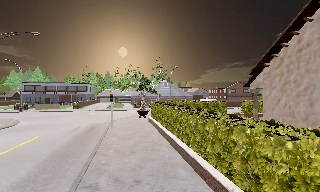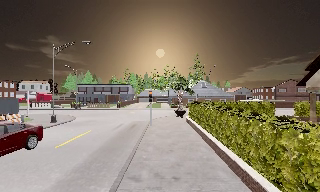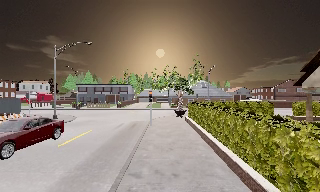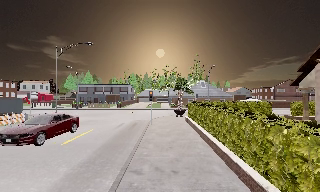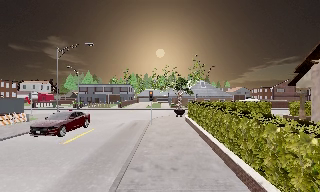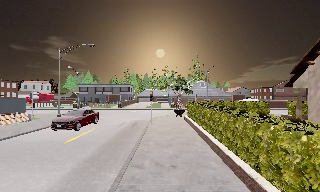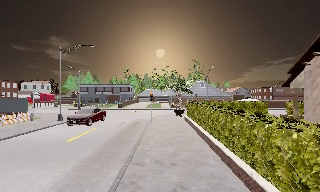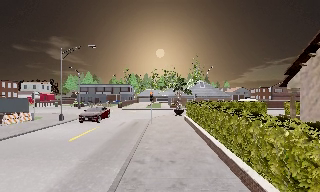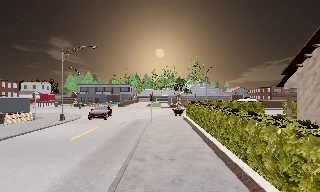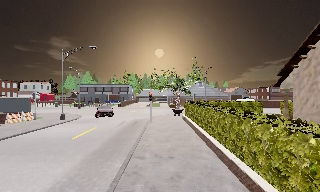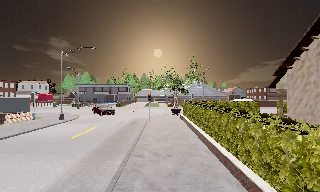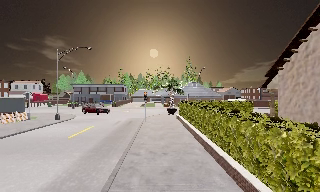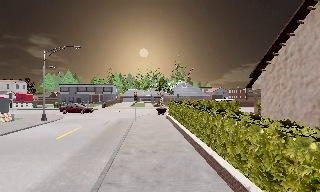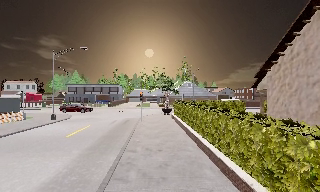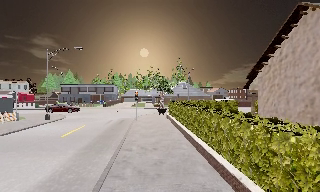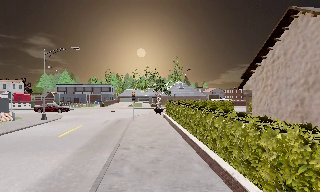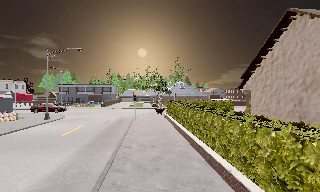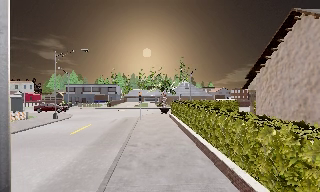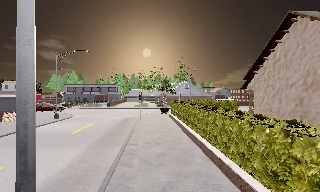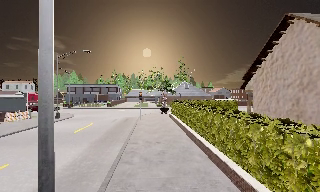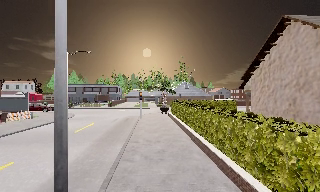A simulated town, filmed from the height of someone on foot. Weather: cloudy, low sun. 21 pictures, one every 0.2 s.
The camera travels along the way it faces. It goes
backward.
0.0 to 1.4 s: The scene slides to the right, as the camera pans about 15 degrees to its left. It travels backward, about 1.5 m, so what stands in front gets smaller.
1.4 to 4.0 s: The camera travels backward, about 2.5 m, so what stands in front gets smaller.
The film runs backward here.
